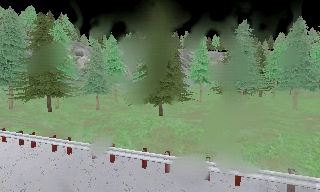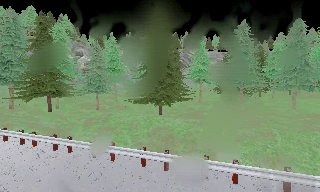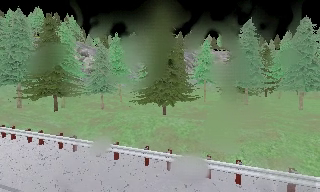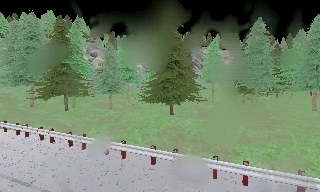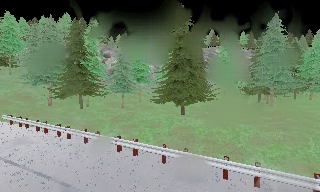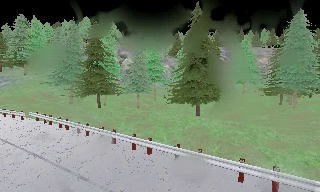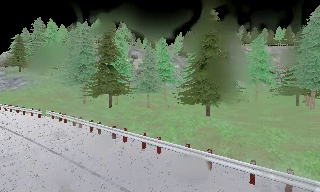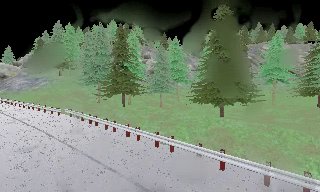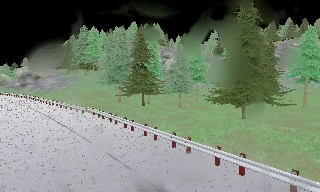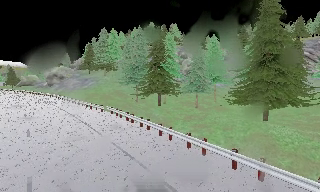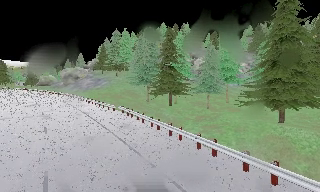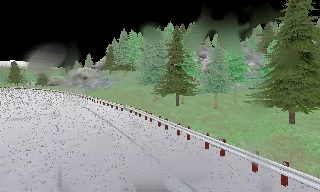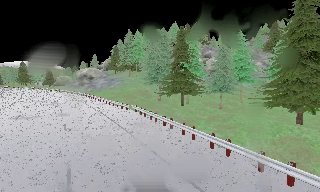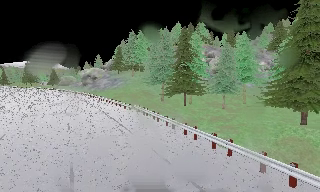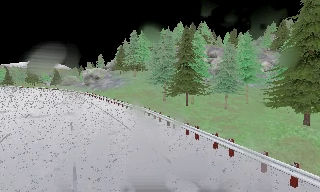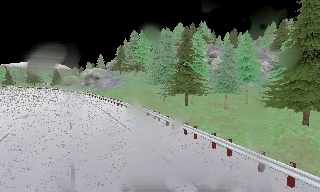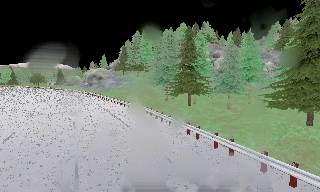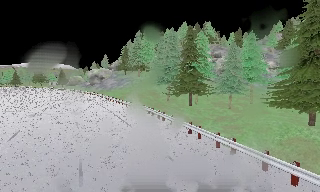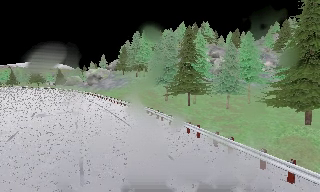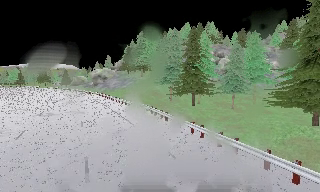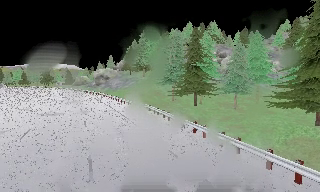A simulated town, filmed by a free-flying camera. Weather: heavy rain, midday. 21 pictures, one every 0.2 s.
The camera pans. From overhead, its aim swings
counterclockwise.
The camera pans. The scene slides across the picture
to the right.
0.0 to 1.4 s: The camera pans to its left, which is counterclockwise from overhead, by about 20 degrees. It travels backward, about 0.5 m, so what stands in front gets smaller.
1.4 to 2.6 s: The camera swings to its left by about 20 degrees, and the scene slides to the right.
2.6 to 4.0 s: The camera shifts only a little, or ends up much as it began.
The film runs backward here.
